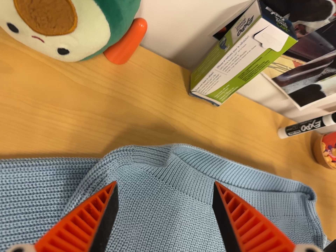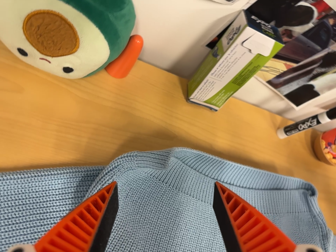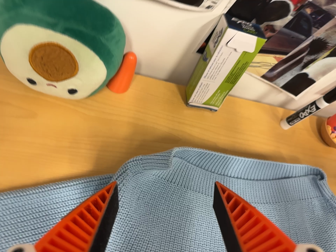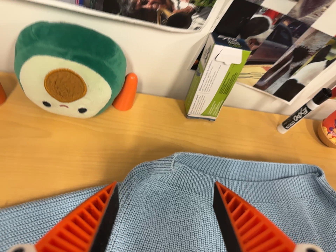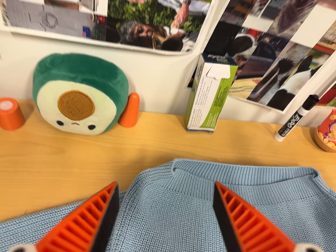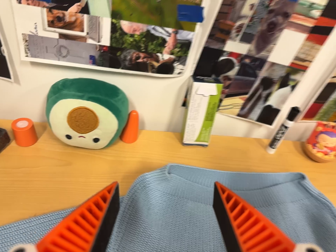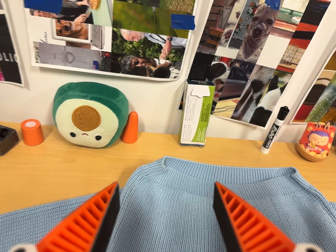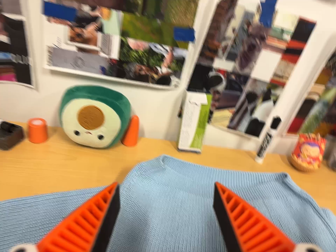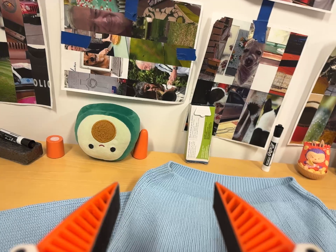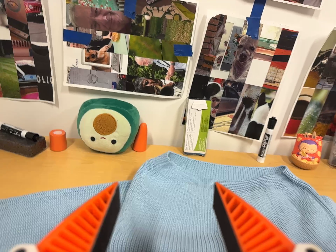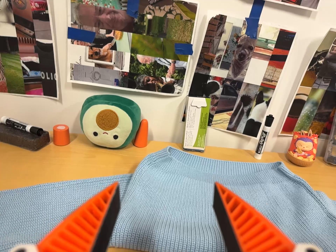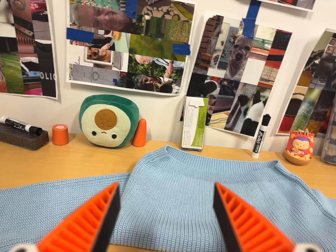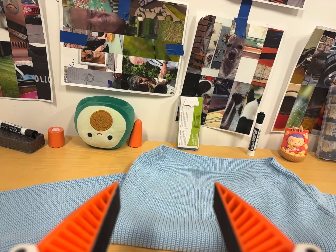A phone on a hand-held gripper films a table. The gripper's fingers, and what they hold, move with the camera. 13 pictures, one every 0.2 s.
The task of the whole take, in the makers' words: fold up.
0.0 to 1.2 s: The camera pans to its left by about 10 degrees. It travels backward, toward the bottom of its view and to its right, about 24 cm. Its aim tips toward the top of its view by about 30 degrees. It rolls about its line of sight by about 20 degrees, and the scene rotates counterclockwise.
1.2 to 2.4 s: The camera travels toward the bottom of its view and backward, about 16 cm. Its aim tips toward the top of its view by about 15 degrees.
The film runs forward here.
